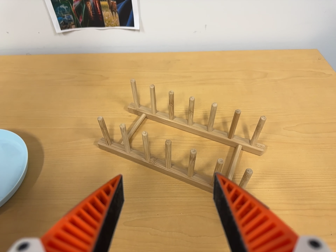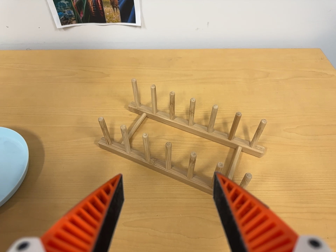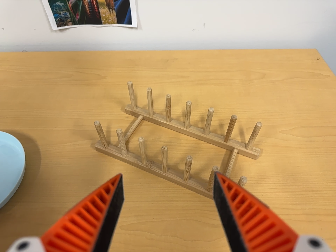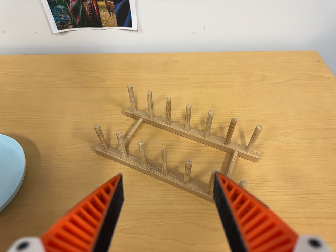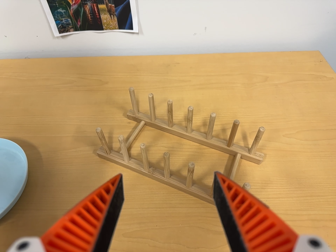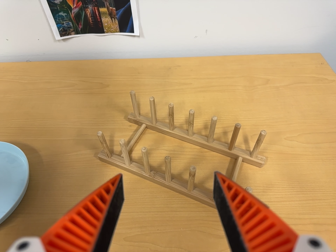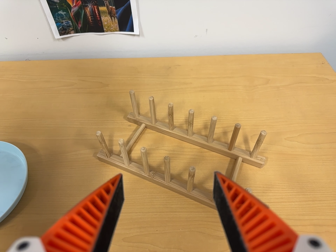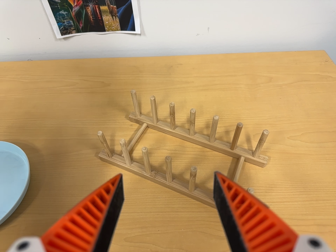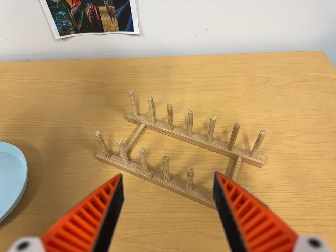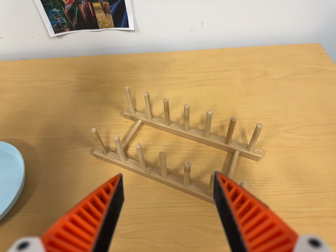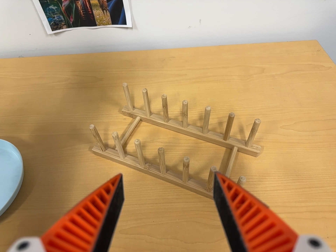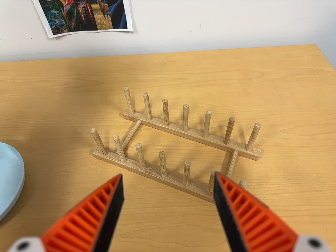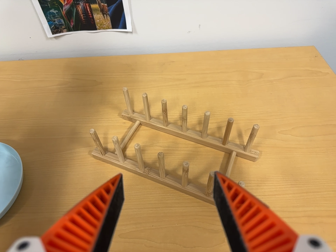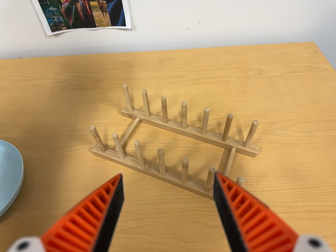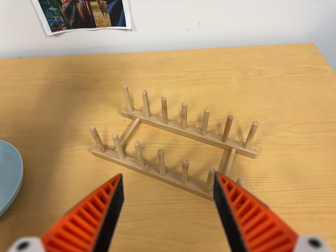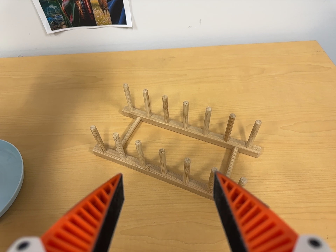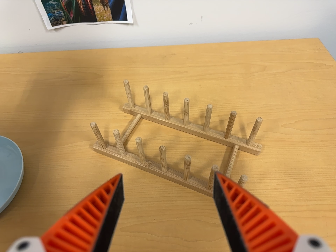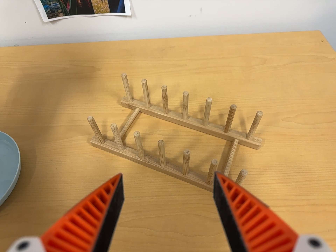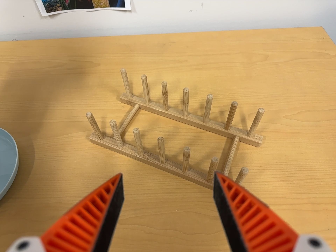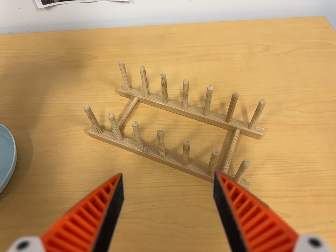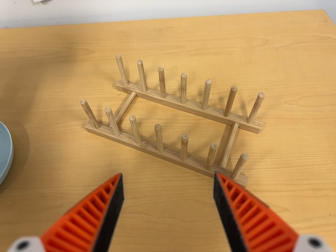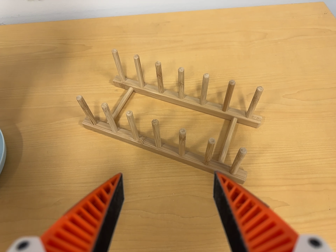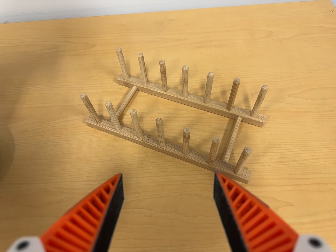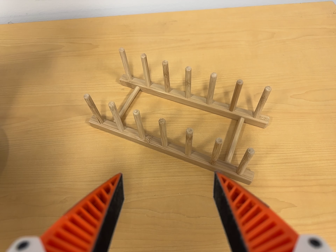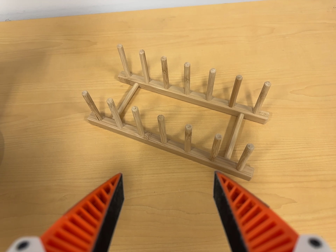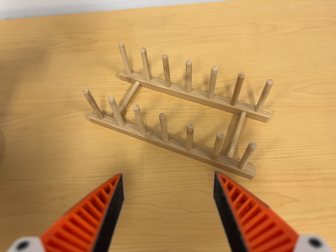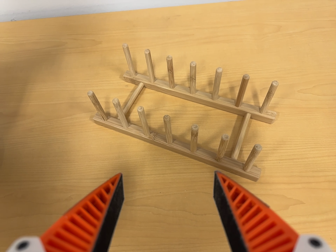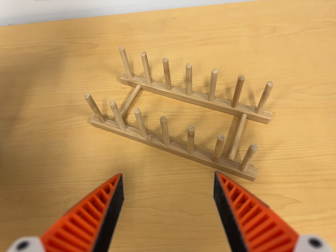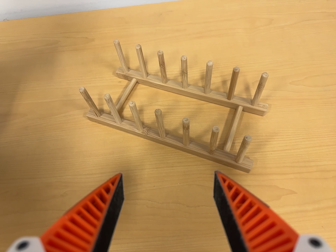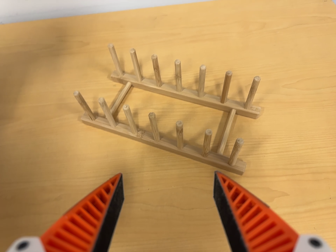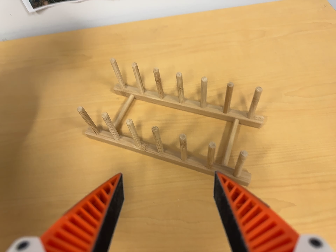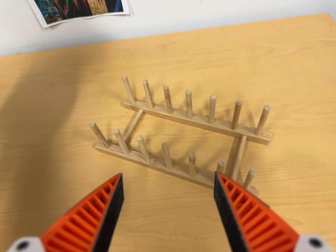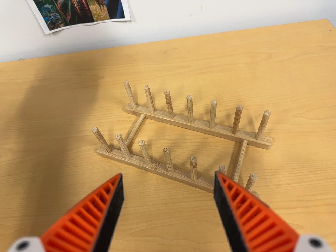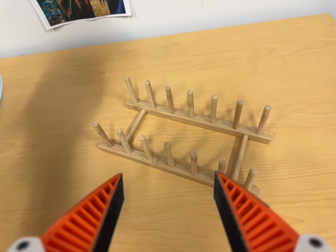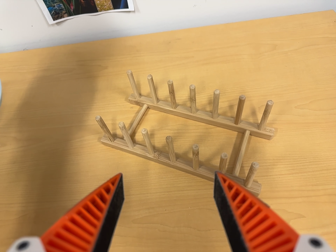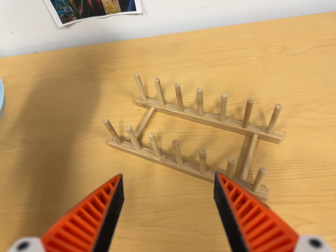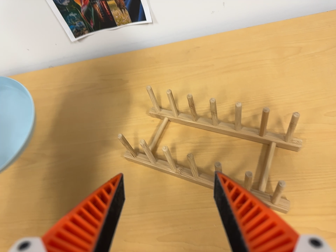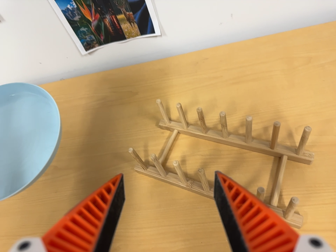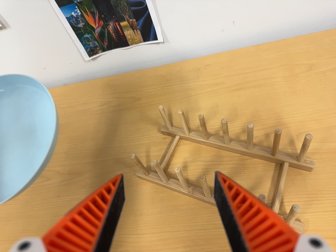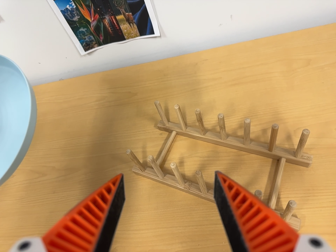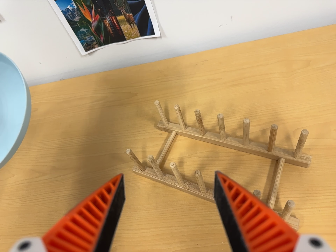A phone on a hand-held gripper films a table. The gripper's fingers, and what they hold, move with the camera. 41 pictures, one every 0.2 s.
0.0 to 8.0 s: The camera swings to its left by about 10 degrees, and the scene slides to the right. It travels toward the top of its view, about 8 cm.
The film runs forward here.
